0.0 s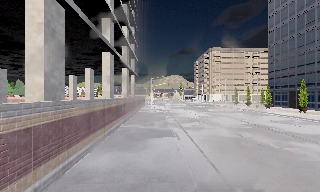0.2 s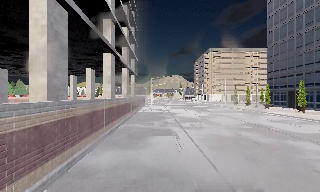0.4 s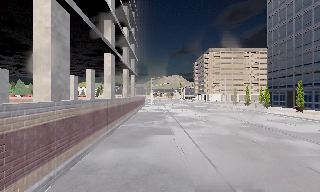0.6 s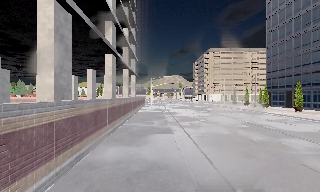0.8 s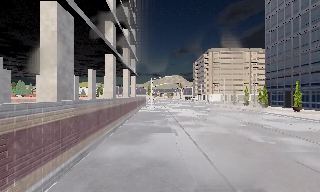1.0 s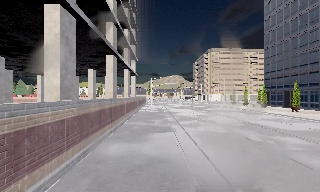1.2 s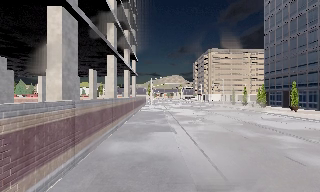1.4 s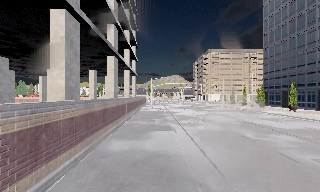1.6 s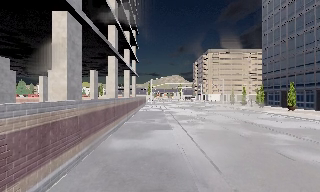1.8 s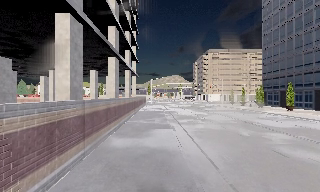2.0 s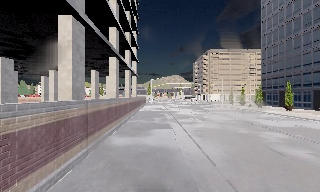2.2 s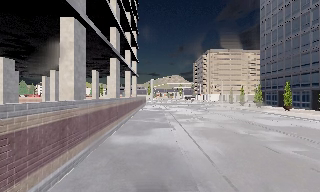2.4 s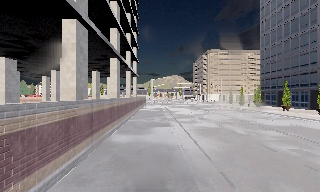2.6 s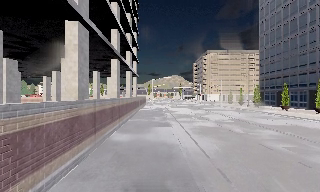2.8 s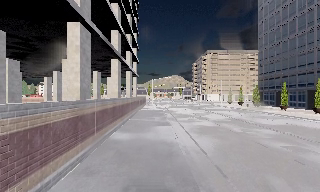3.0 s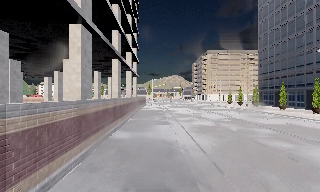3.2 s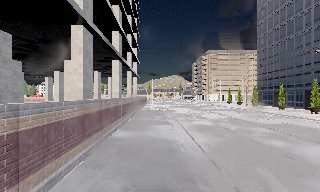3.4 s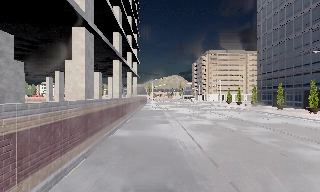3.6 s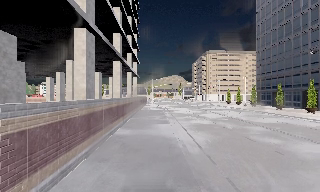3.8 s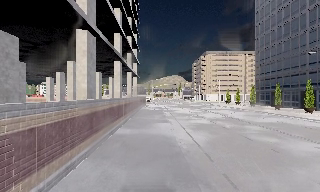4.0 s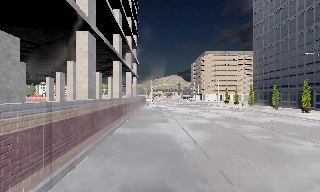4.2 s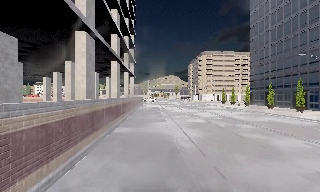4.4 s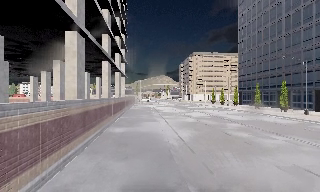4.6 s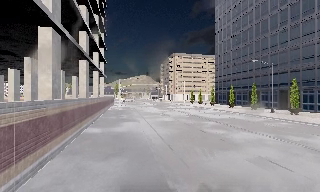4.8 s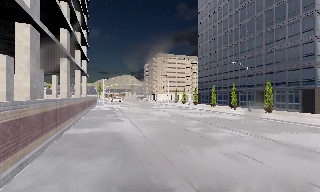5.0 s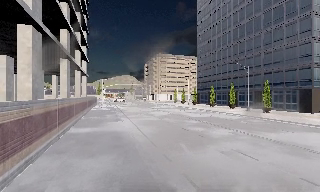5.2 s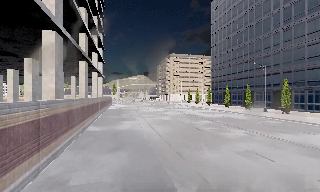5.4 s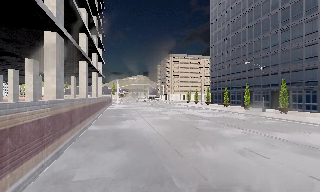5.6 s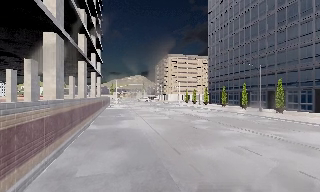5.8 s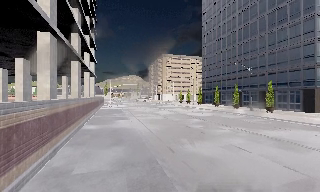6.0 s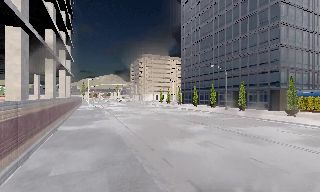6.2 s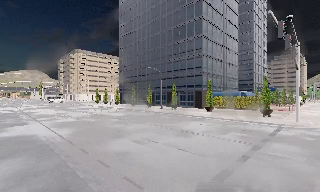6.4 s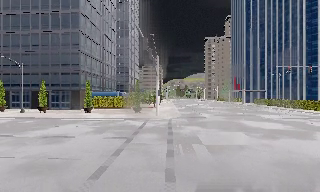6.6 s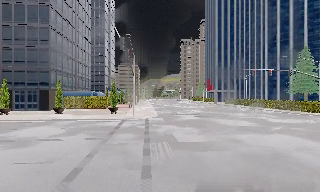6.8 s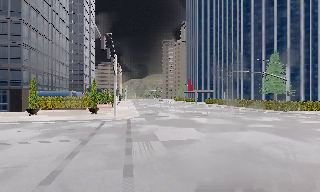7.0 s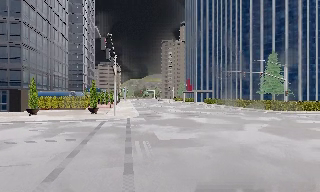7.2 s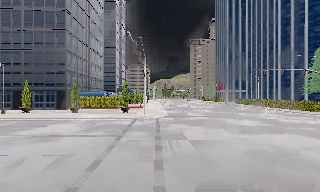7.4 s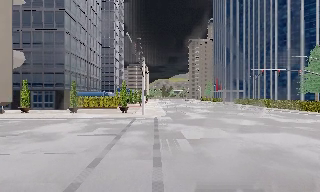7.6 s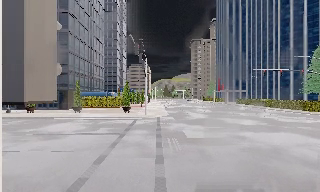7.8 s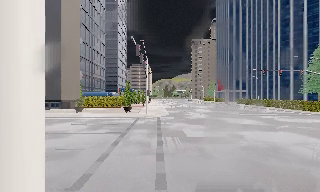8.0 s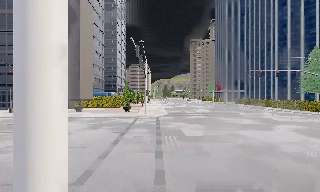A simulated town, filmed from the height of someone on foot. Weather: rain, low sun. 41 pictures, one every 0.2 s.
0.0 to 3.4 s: The camera travels backward, about 4.5 m, so what stands in front gets smaller.
3.4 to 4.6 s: The camera swings to its right by about 10 degrees, and the scene slides to the left. It travels backward, about 1.5 m, so what stands in front gets smaller.
4.6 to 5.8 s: The camera travels backward, about 1.5 m, so what stands in front gets smaller.
5.8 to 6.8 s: The scene slides to the left, as the camera pans about 85 degrees to its right. It travels backward, about 1 m.
6.8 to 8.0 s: The camera travels backward, about 1.5 m, so what stands in front gets smaller.
The film runs backward here.
